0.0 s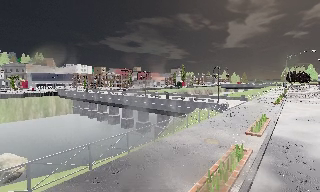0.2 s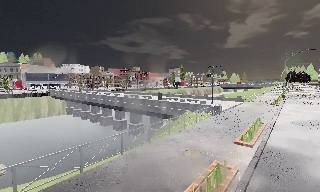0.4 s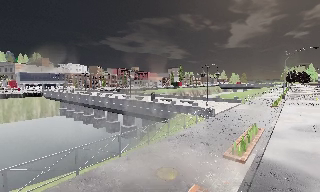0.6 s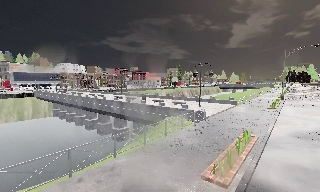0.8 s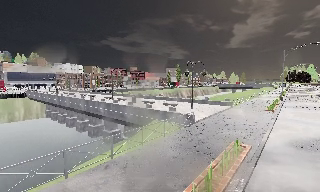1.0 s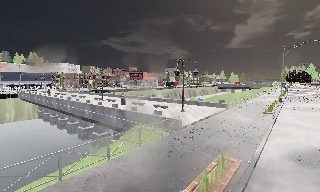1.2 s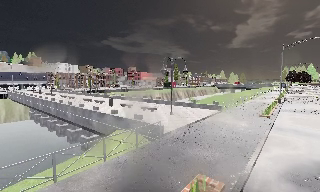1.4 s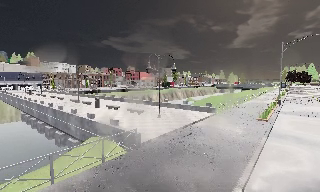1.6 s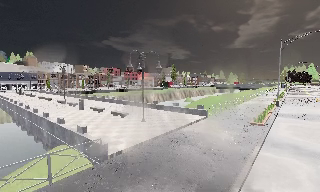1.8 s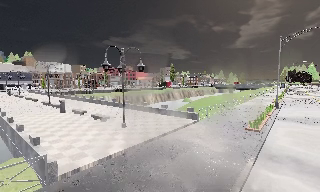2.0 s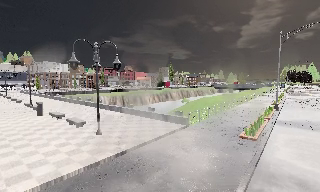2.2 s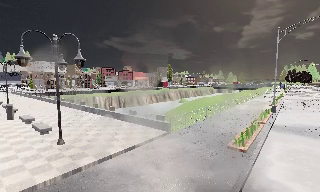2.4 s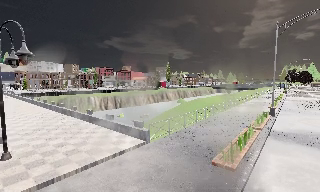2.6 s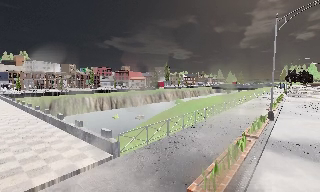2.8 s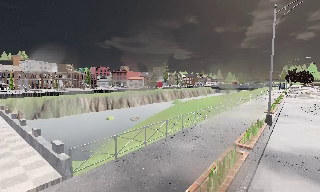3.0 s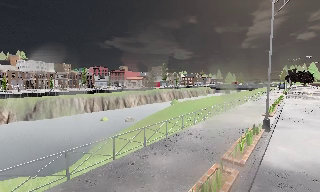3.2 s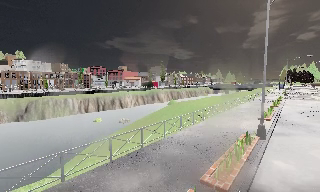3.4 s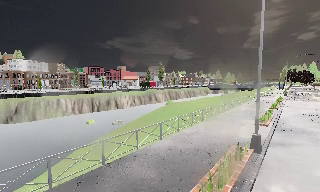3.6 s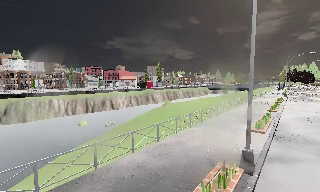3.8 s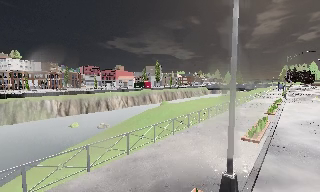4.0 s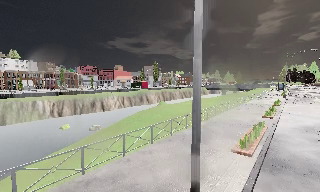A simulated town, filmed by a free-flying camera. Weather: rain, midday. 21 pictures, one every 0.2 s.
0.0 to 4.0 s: The camera travels forward and to its right, about 35 m, so what stands in front looms larger.
The film runs backward here.
